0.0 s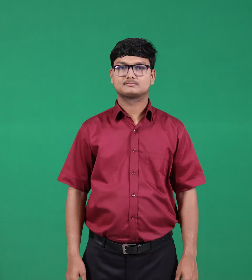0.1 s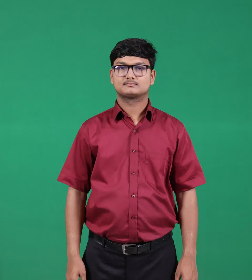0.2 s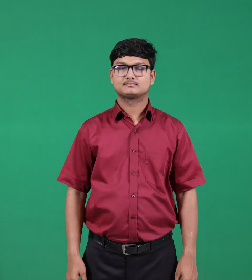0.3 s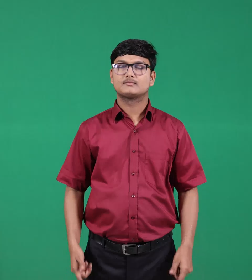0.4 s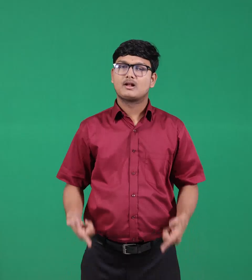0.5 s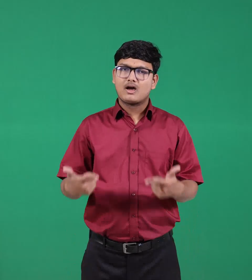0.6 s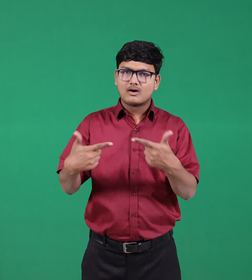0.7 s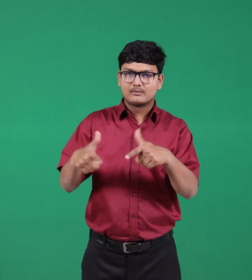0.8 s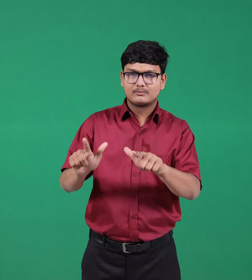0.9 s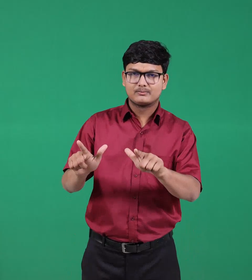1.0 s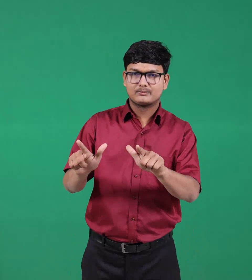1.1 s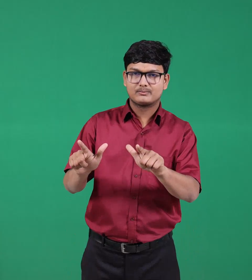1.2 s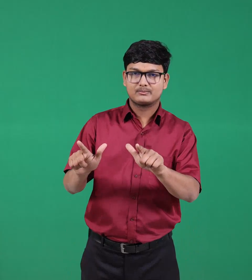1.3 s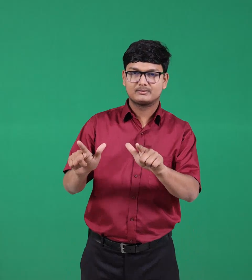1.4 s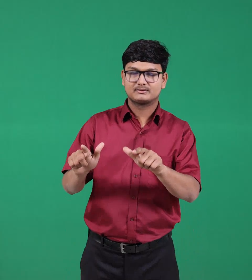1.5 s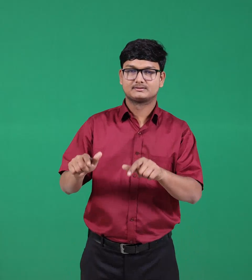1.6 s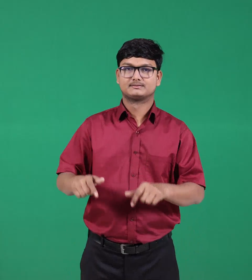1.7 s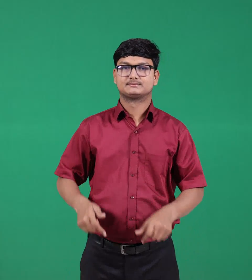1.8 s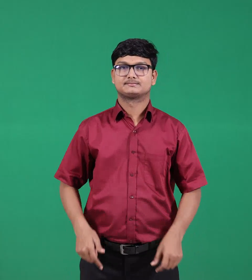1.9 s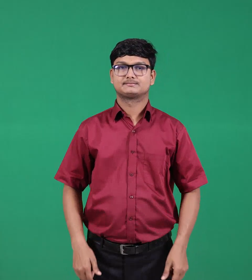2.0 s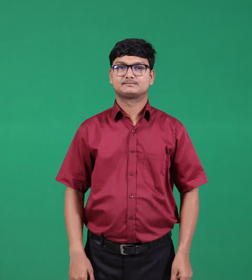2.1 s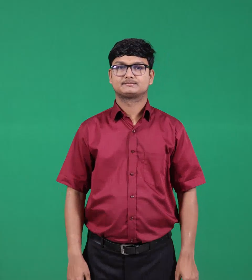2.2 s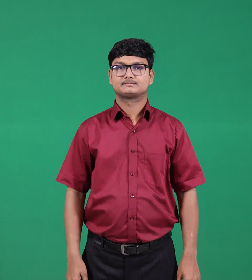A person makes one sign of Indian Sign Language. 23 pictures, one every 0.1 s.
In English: allow & let
